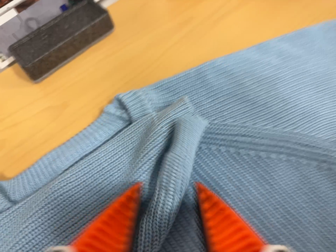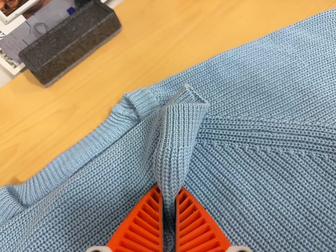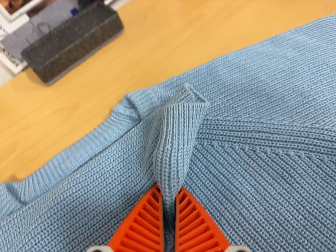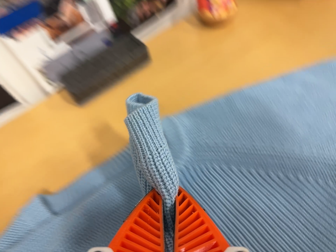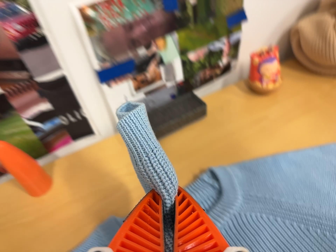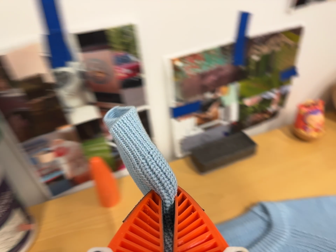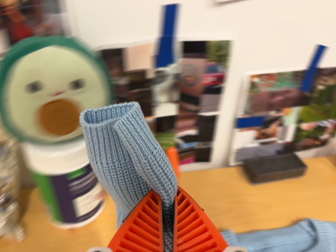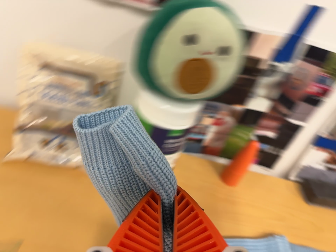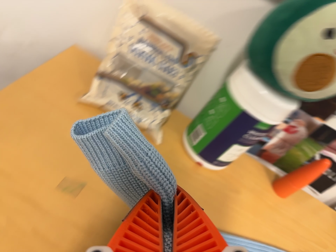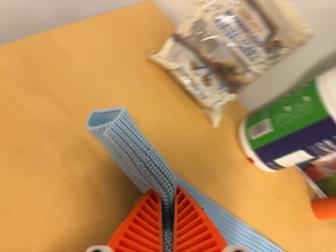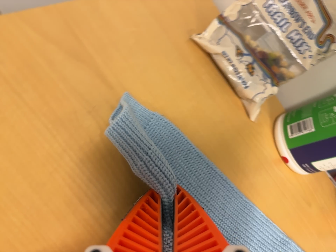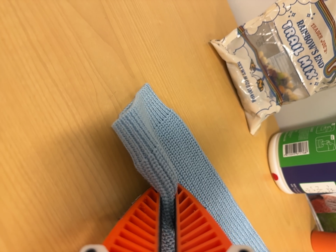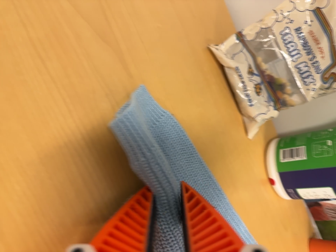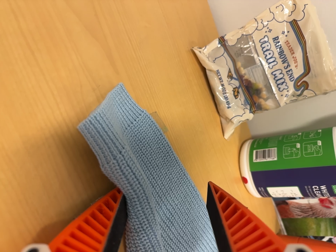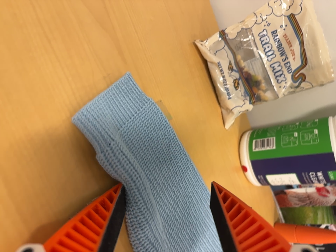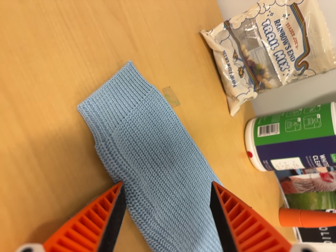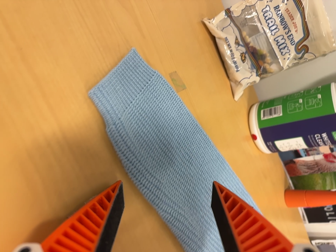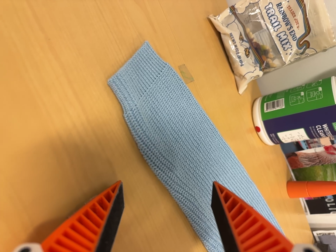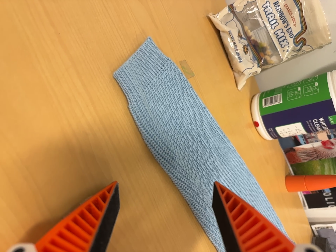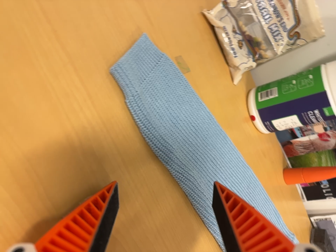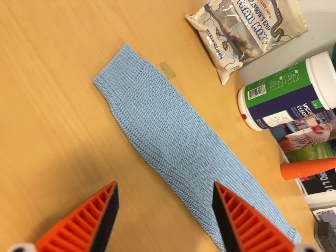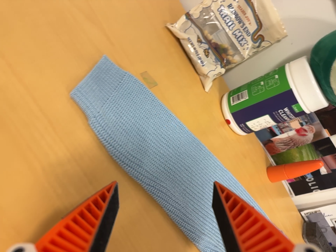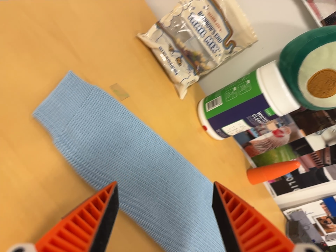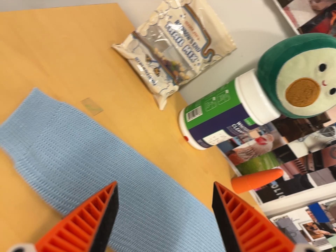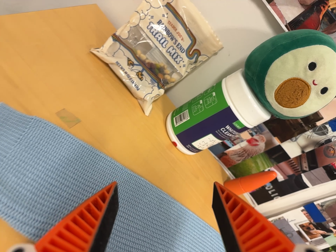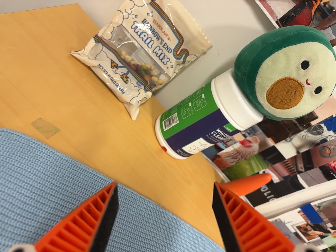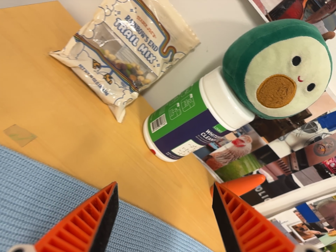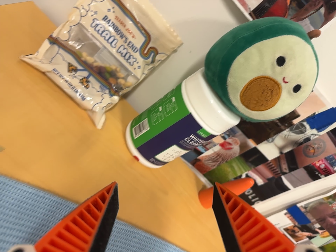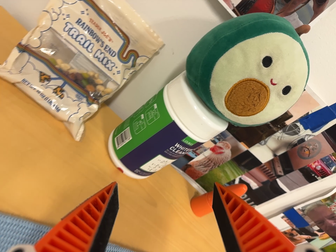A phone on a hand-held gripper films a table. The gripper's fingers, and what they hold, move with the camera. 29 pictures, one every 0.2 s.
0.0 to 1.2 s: The scene slides to the right, as the camera pans about 15 degrees to its left. It travels to its left and backward, about 34 cm, so close, fixed things drift to the right. Its aim tips toward the top of its view by about 25 degrees, and the scene shifts downward. It rolls about its line of sight by about 30 degrees, and the scene rotates clockwise.
1.2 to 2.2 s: The camera travels to its left, about 36 cm, so close, fixed things drift to the right. Its aim tips toward the bottom of its view by about 10 degrees, and the scene shifts upward. It rolls about its line of sight by about 70 degrees, and the scene rotates clockwise.
2.2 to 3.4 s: The camera travels backward and toward the bottom of its view, about 10 cm, so what stands in front gets smaller.
3.4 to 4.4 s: The camera travels to its right, about 6 cm, so close, fixed things drift to the left. It rolls about its line of sight by about 10 degrees, and the scene rotates counterclockwise.
4.4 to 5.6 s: The camera travels forward, to its right and toward the top of its view, about 18 cm, so what stands in front looms larger. It rolls about its line of sight by about 10 degrees, and the scene rotates counterclockwise.
The film runs backward here.
